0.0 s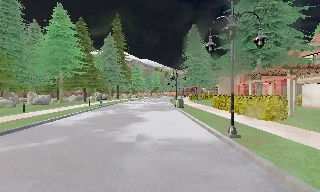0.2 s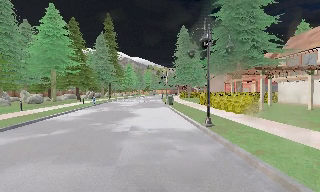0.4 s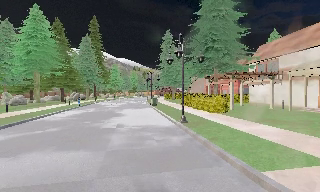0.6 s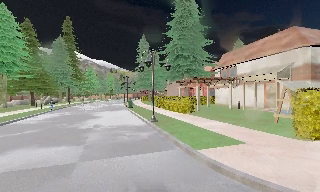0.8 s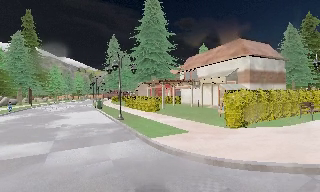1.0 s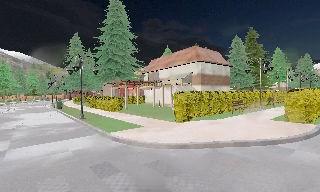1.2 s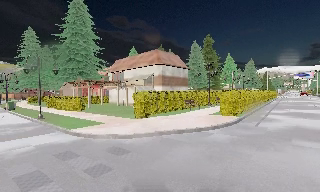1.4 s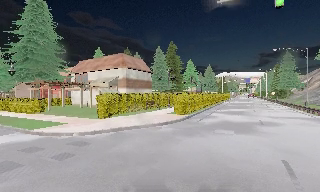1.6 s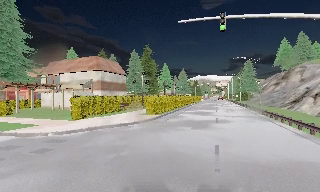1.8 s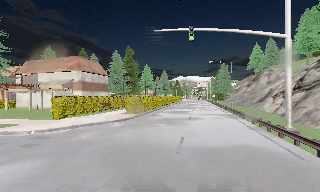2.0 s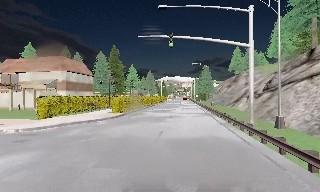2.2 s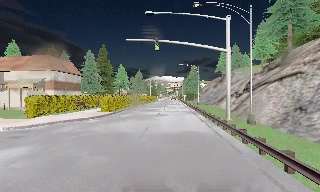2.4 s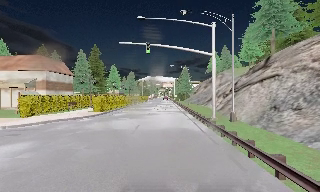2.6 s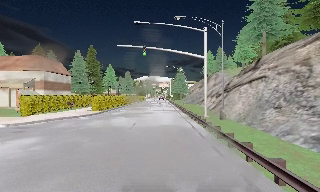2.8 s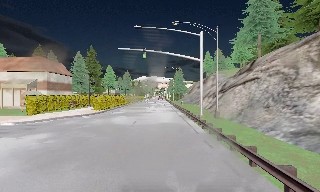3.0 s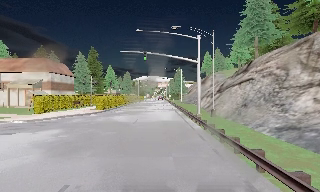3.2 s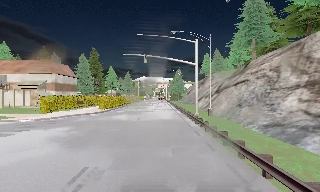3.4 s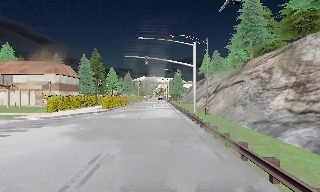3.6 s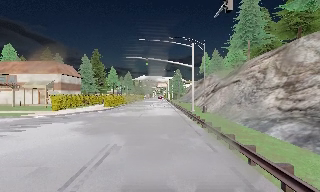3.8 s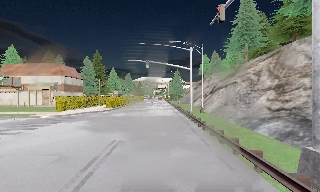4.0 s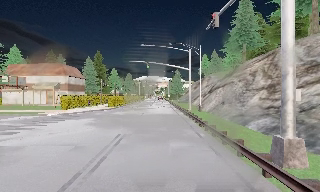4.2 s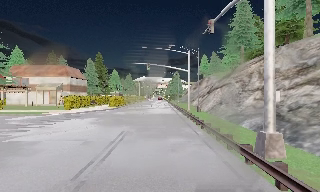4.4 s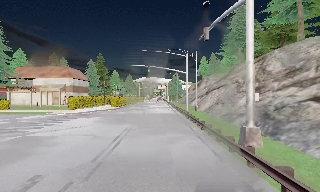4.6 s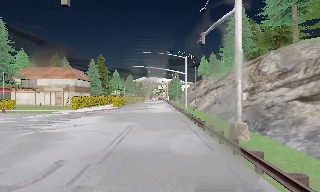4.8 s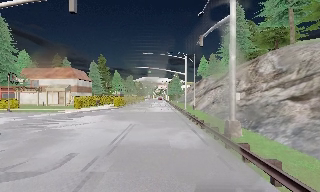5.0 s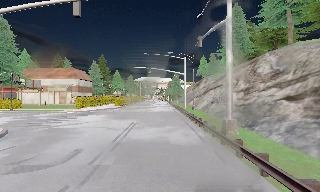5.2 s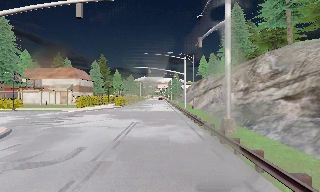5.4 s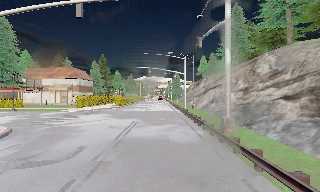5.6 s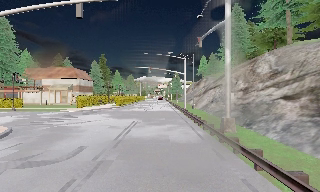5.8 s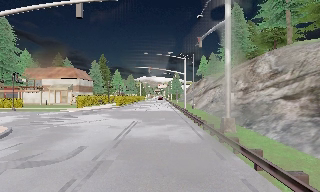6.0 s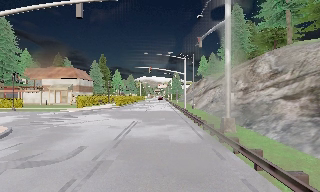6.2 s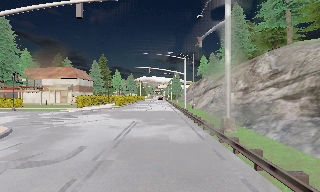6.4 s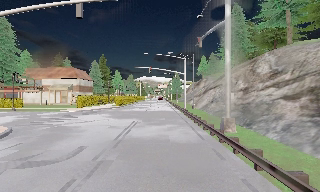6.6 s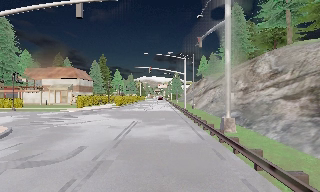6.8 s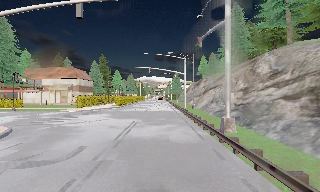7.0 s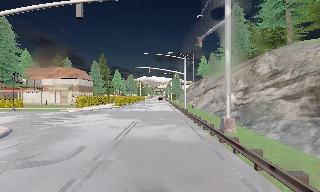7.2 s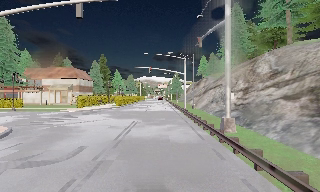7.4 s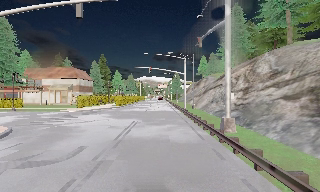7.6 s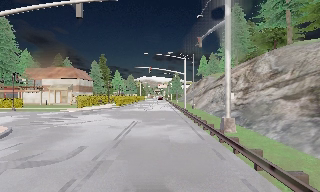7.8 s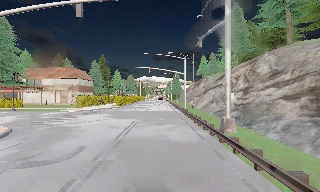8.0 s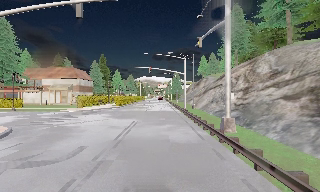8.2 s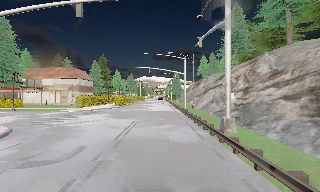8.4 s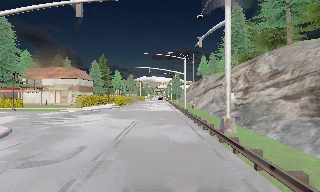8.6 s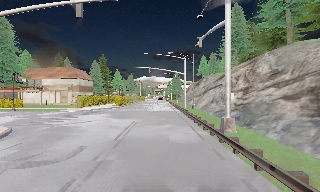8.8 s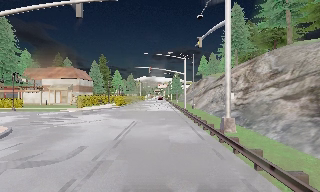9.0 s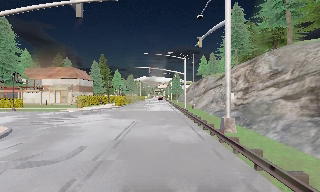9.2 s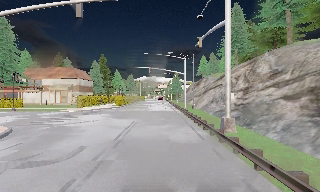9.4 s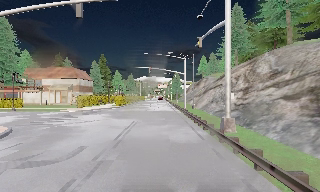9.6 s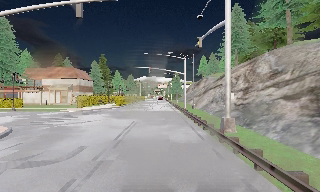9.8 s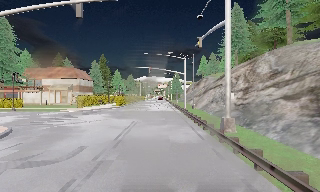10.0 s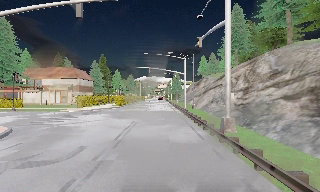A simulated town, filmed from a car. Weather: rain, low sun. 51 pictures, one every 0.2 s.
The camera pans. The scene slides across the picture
to the left.
The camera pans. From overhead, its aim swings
clockwise.
0.0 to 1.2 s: The camera swings to its right by about 50 degrees, and the scene slides to the left. It travels backward, about 8 m.
1.2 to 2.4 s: The scene slides to the left, as the camera pans about 35 degrees to its right. It travels backward, about 7 m. It loses speed.
2.4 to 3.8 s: The camera travels backward, about 6 m, so what stands in front gets smaller.
3.8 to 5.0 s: The camera travels backward, about 4.5 m, so what stands in front gets smaller. It loses speed.
5.0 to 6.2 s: The camera shifts only a little, or ends up much as it began.
6.2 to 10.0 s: The camera keeps its place and its aim.
The film runs backward here.
